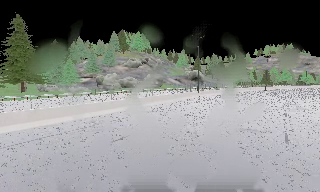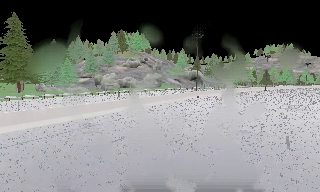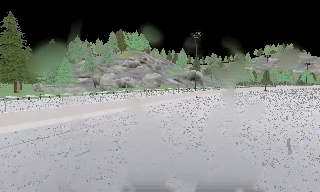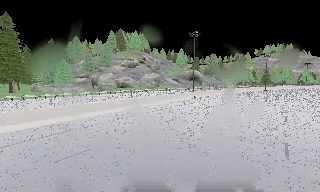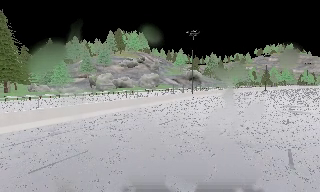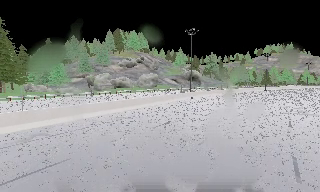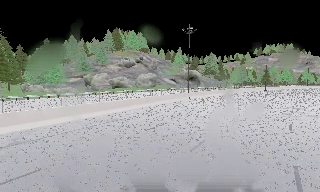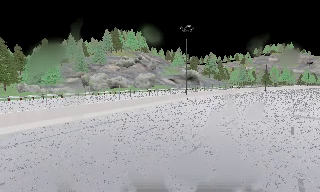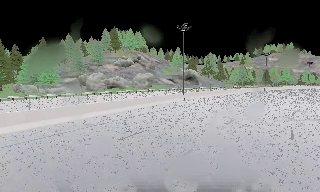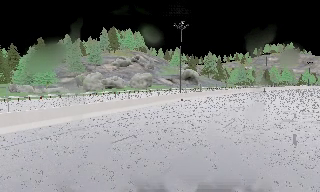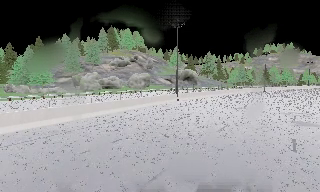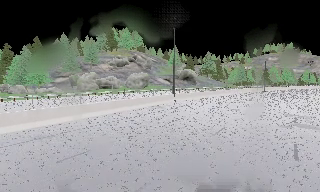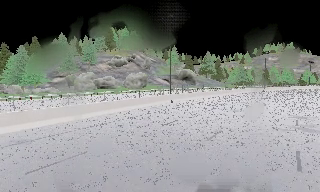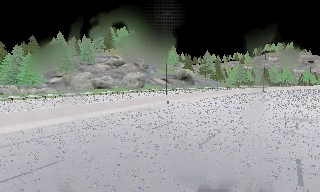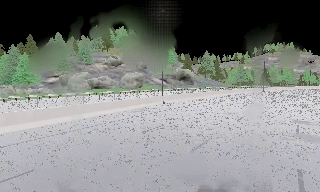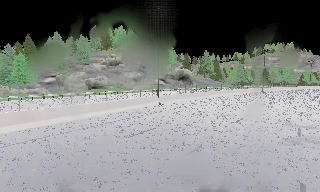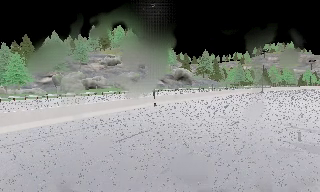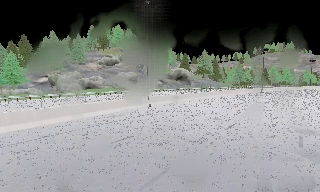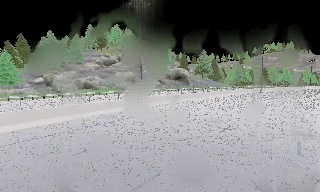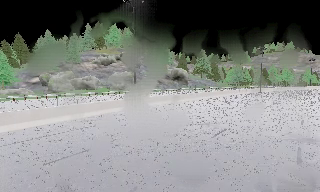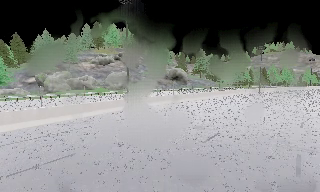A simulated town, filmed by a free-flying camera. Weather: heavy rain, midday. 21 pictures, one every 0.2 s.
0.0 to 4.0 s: The camera travels forward and to its right, about 18 m, so what stands in front looms larger.
The film runs forward here.
